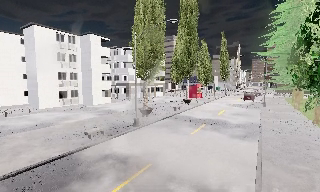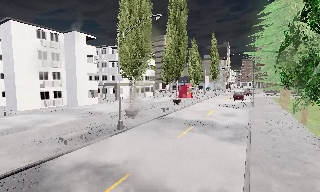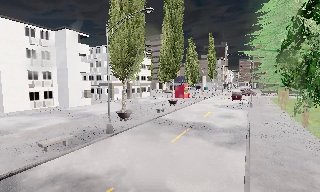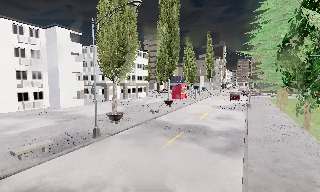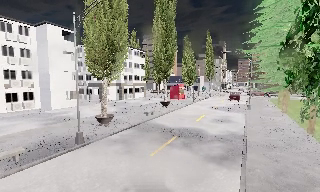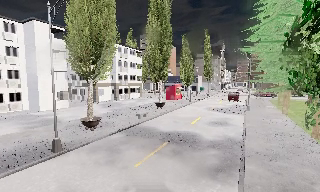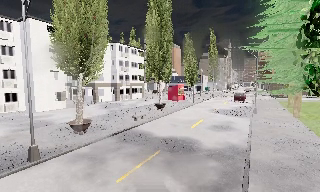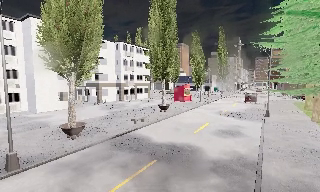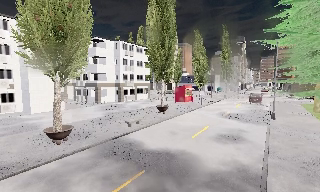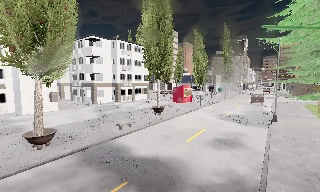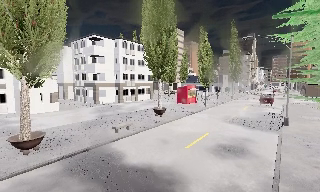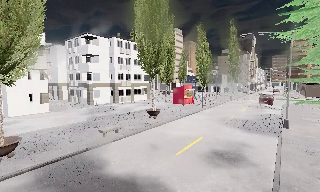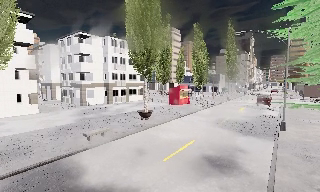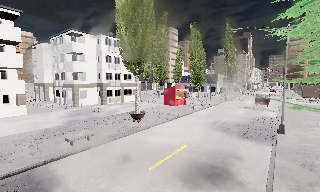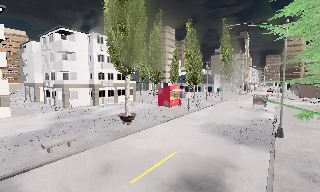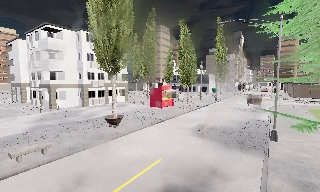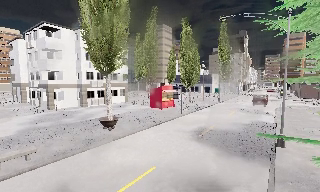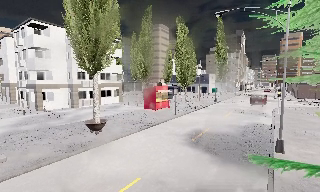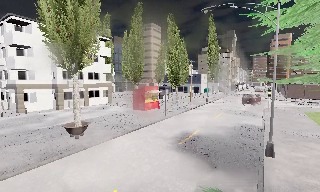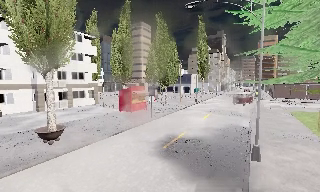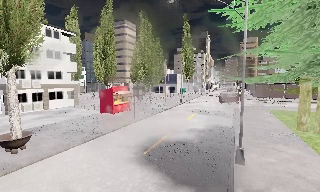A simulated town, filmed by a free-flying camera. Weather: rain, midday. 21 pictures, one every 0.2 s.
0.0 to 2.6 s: The camera travels forward and to its right, about 14 m, so what stands in front looms larger.
2.6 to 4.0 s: The camera swings to its right by about 10 degrees, and the scene slides to the left. It travels forward and to its right, about 6 m, so what stands in front looms larger.
The film runs forward here.
